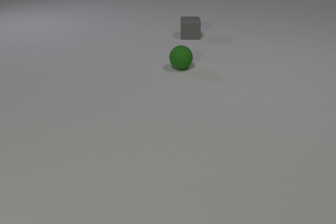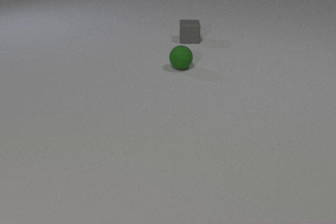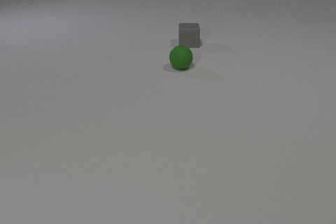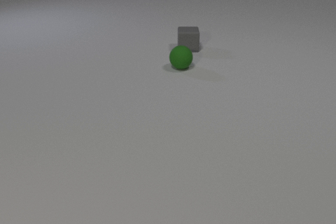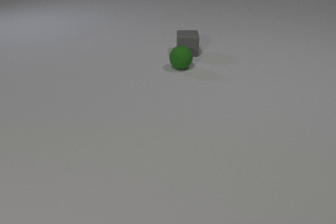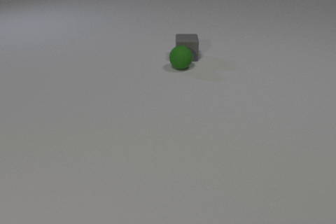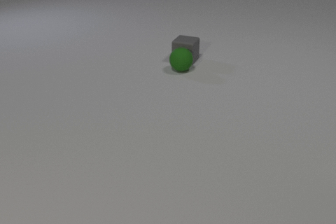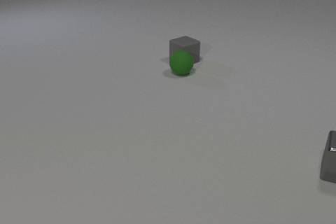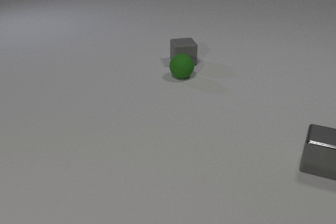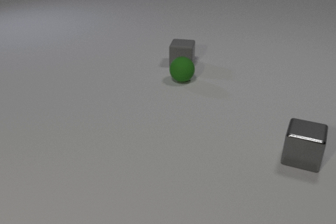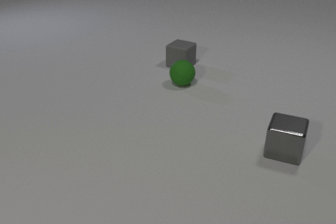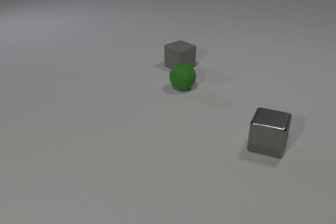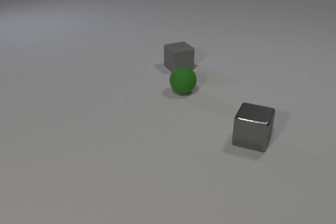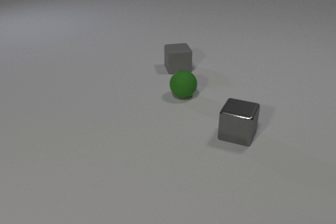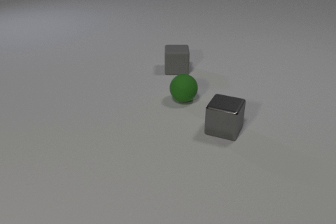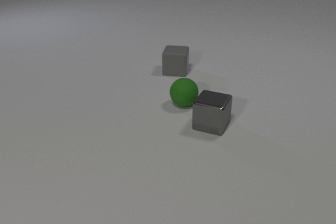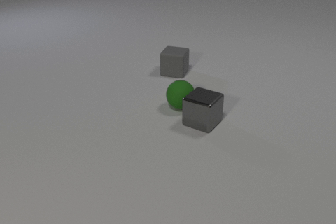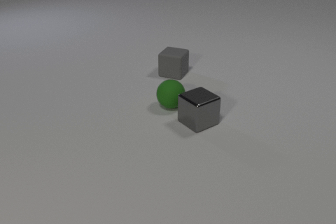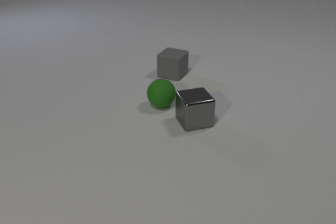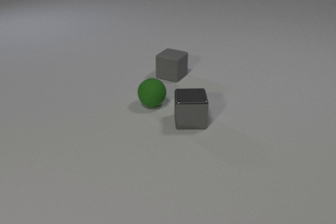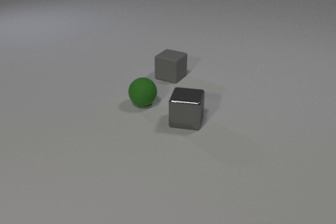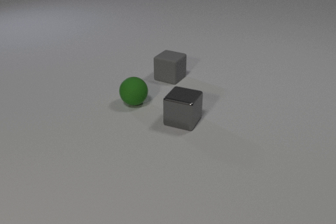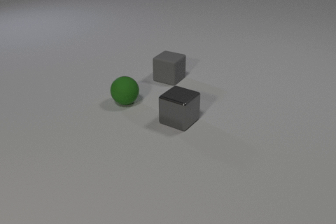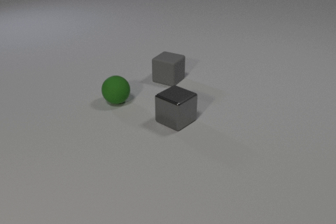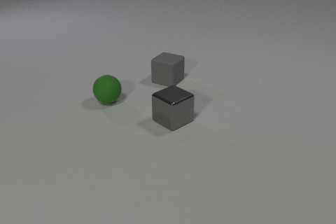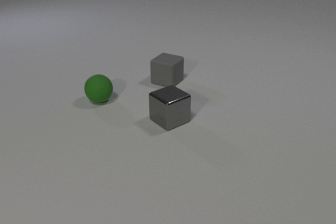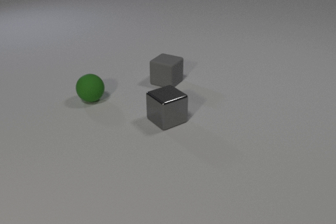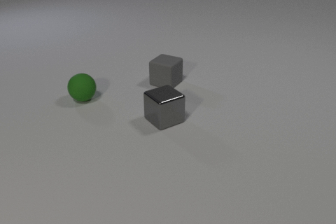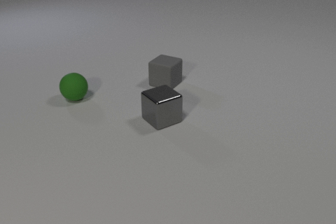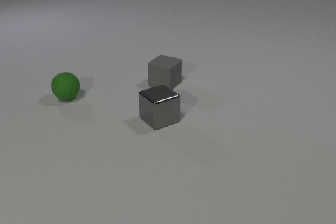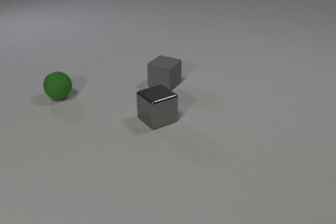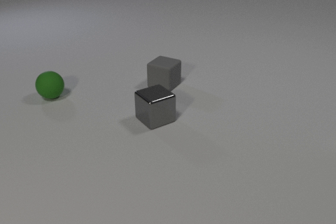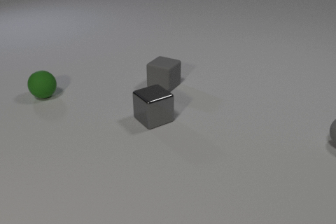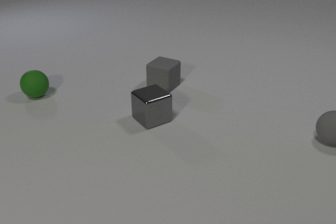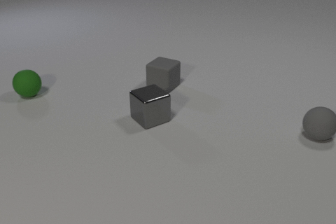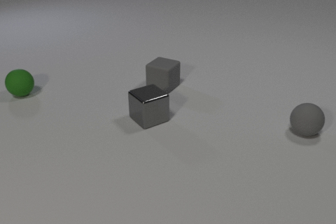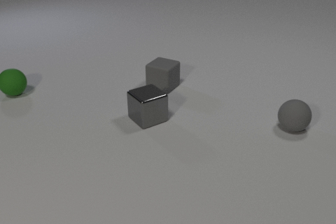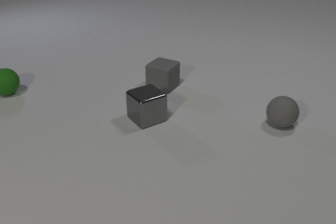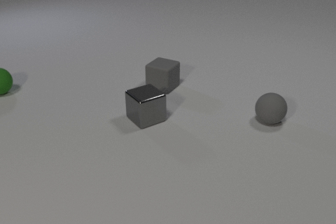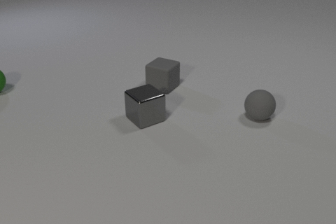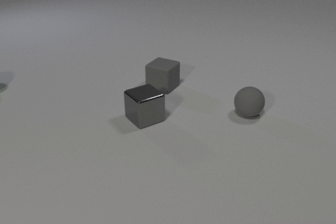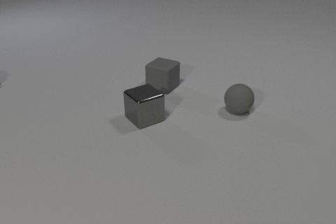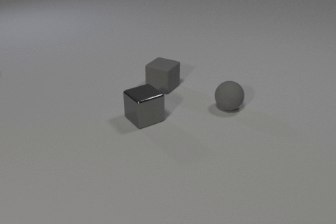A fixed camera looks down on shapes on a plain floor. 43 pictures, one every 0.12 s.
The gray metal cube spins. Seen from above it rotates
clockwise.
The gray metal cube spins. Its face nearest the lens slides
to the left.
0.00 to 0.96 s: The gray rubber cube slides toward the camera, spins clockwise seen from above by about 75 degrees, its near face sliding to the left. The green rubber sphere rolls toward the camera. The gray metal cube comes in at the right edge, slides to the left. The gray rubber cube and the green rubber sphere collide.
0.96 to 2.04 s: The gray rubber cube slides toward the camera, spins clockwise seen from above by about 120 degrees, its near face sliding to the left. The green rubber sphere rolls toward the camera. The gray metal cube slides to the left and away from the camera, spins clockwise seen from above by about 30 degrees, its near face sliding to the left. The green rubber sphere and the gray metal cube collide.
2.04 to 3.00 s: The gray rubber cube slides toward the camera. The green rubber sphere rolls to the left. The gray metal cube slides to the left, spins so that its near face slides to the left, clockwise seen from above.
3.00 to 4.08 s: The gray rubber cube slides toward the camera. The green rubber sphere rolls to the left and away from the camera. The gray metal cube slides to the left. The gray rubber sphere comes in at the right edge, rolls to the left.
4.08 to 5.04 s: The green rubber sphere rolls to the left and away from the camera, leaves at the left edge. The gray rubber sphere rolls to the left.
What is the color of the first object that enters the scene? gray.
How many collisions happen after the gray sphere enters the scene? 0.
What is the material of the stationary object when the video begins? rubber.
